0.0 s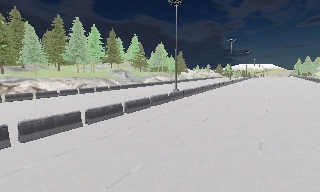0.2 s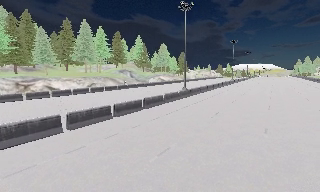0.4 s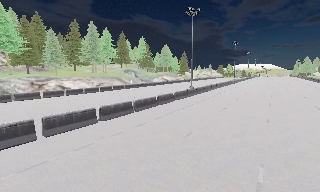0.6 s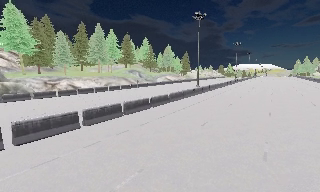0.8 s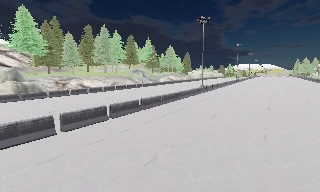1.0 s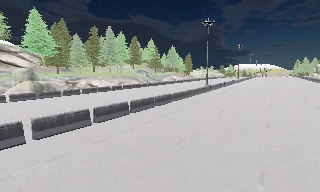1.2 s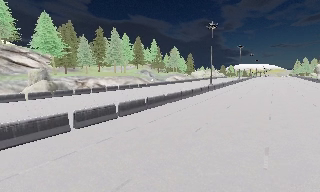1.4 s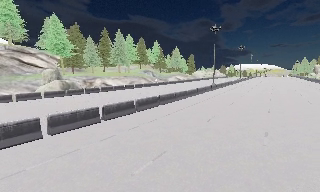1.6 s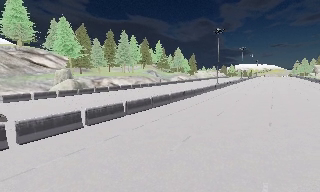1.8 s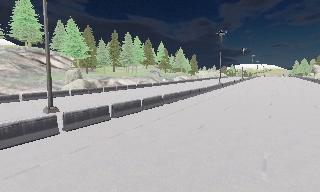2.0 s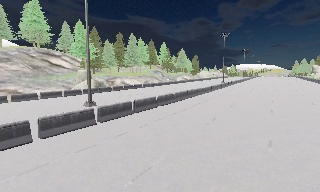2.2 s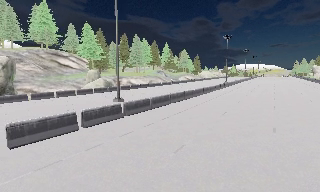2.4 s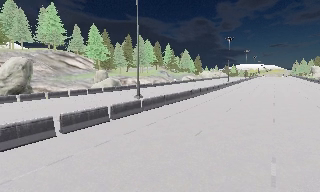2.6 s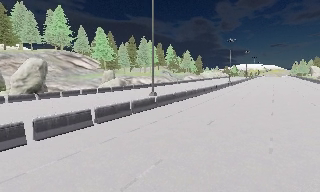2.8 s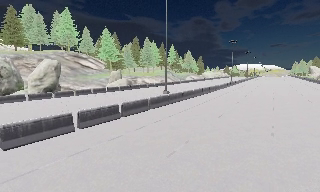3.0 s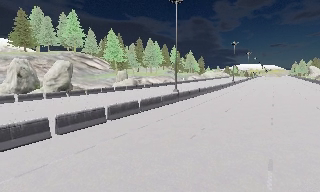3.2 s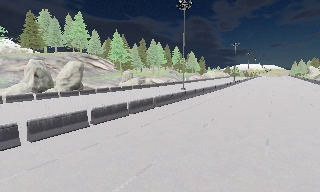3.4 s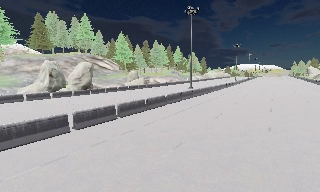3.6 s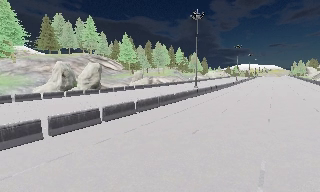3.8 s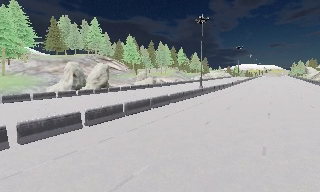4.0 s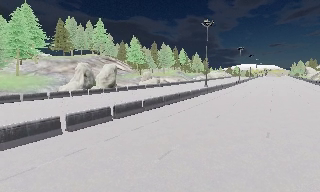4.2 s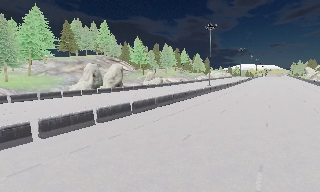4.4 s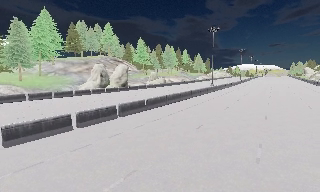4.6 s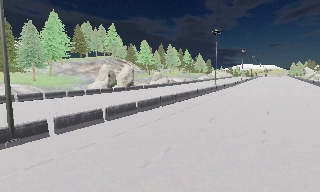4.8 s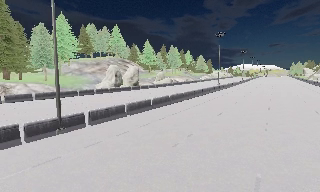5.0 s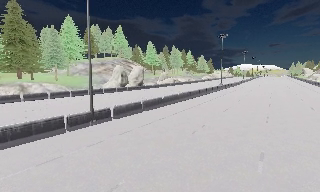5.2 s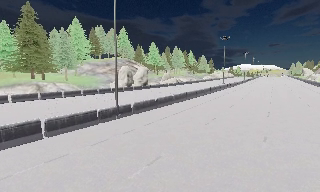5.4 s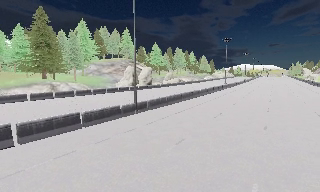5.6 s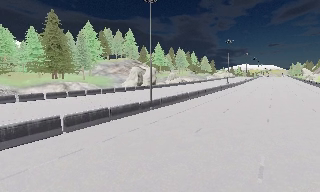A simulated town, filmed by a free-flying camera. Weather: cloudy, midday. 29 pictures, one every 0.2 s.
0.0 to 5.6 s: The camera travels backward and to its left, about 65 m, so what stands in front gets smaller.
The film runs backward here.
